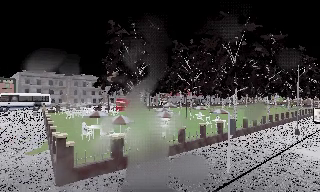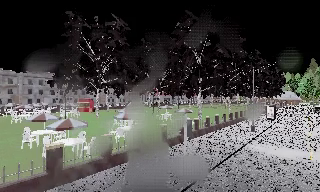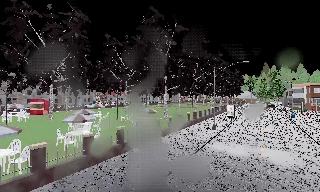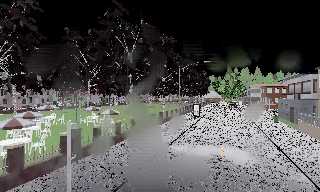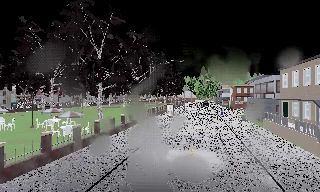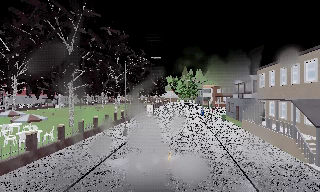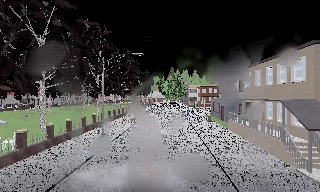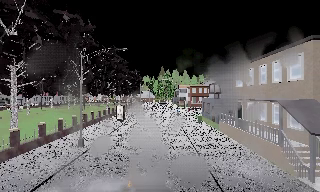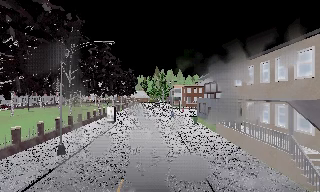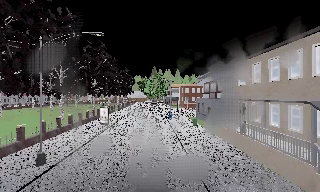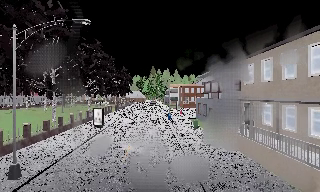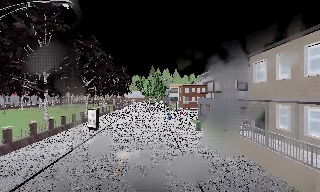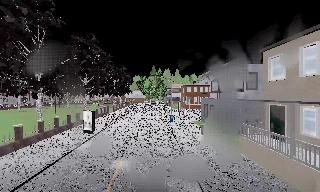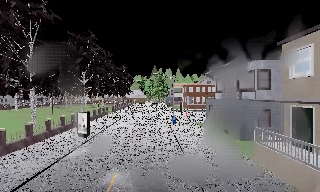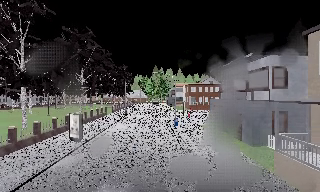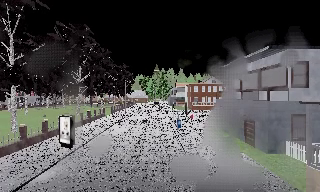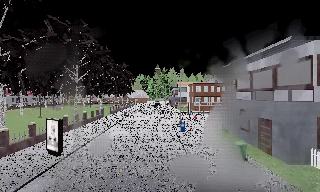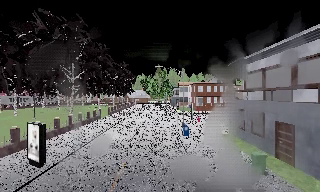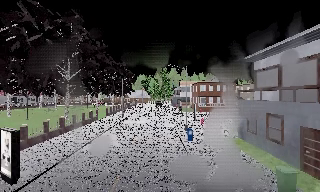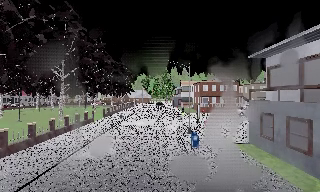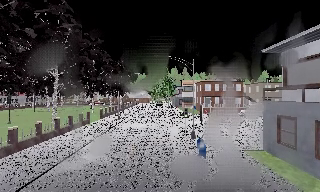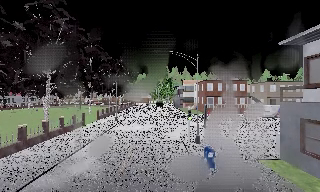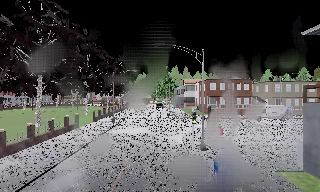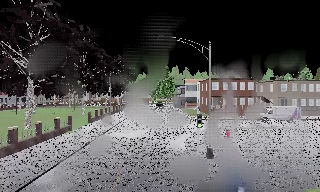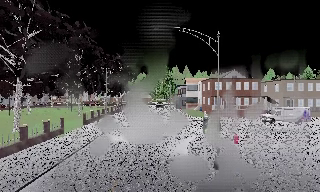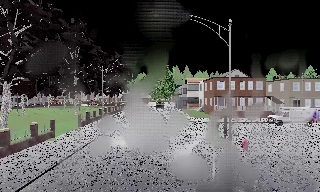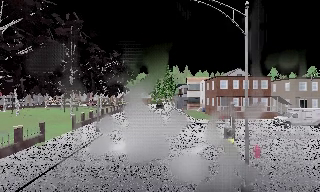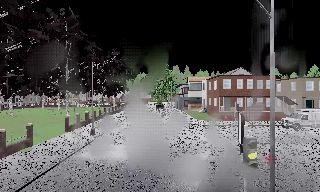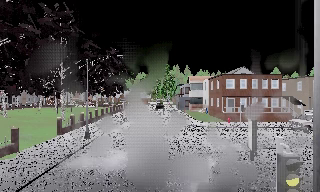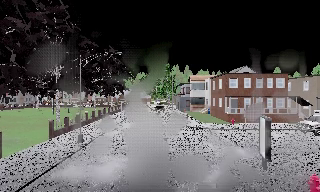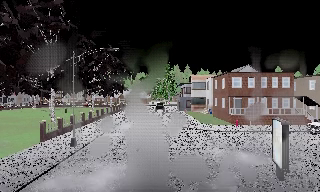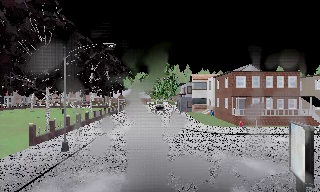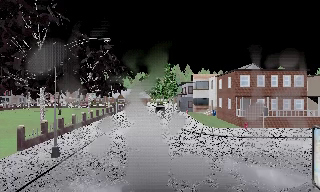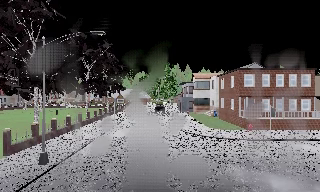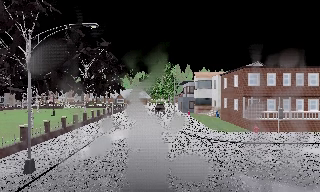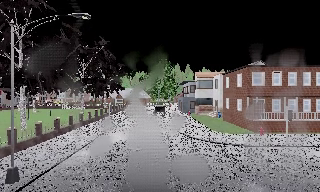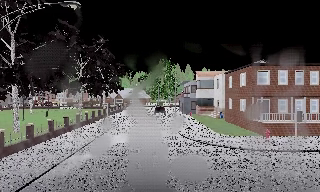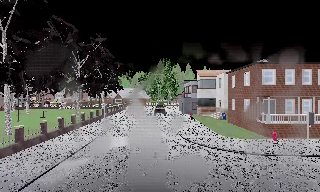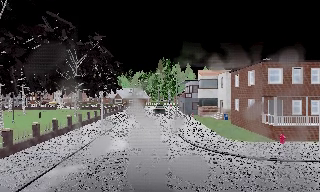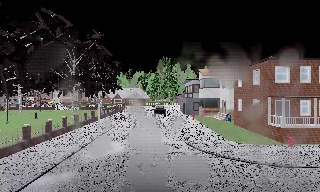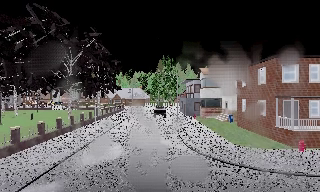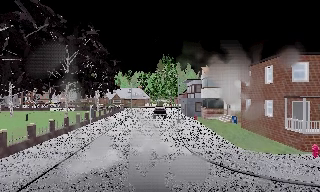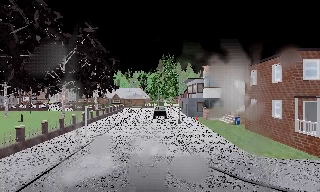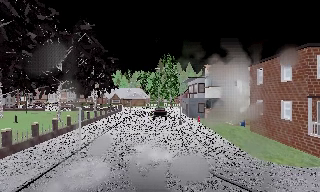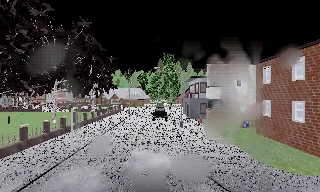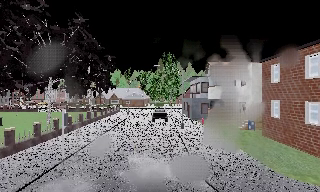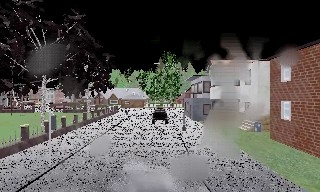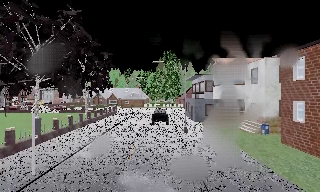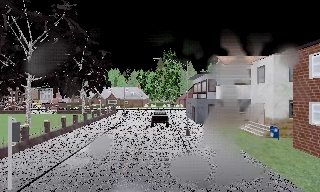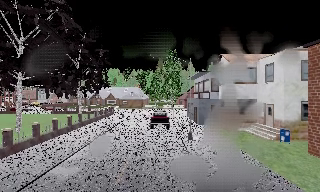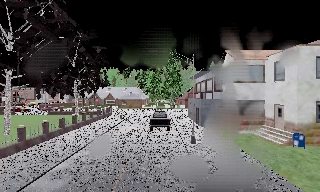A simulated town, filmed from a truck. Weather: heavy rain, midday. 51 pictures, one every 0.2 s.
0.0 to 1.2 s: The scene slides to the left, as the camera pans about 50 degrees to its right. It travels forward and to its right, about 8 m.
1.2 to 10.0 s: The camera travels forward, about 60 m, so what stands in front looms larger.
The film runs forward here.
